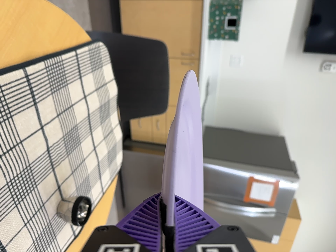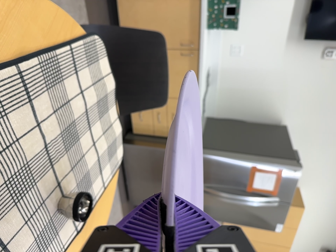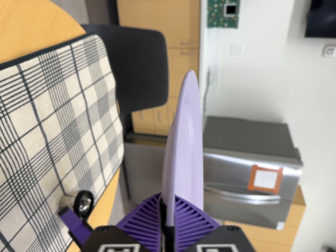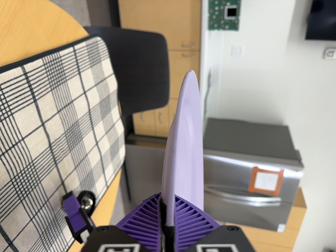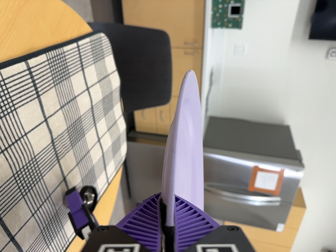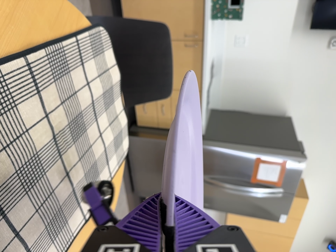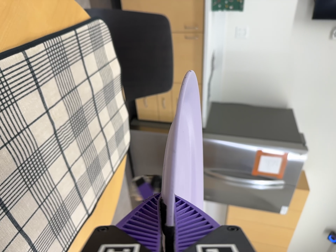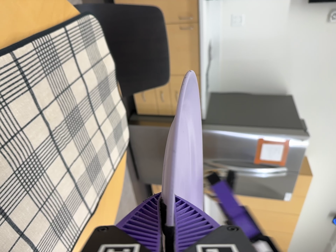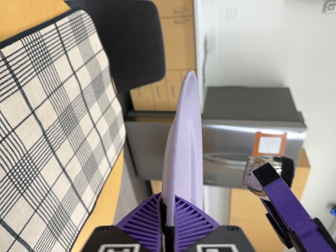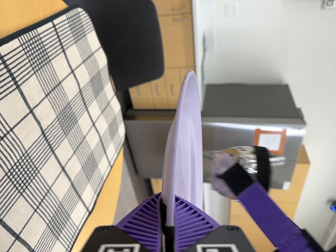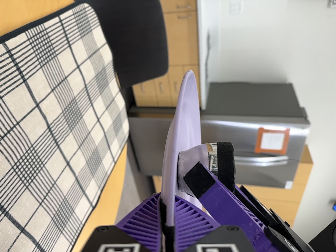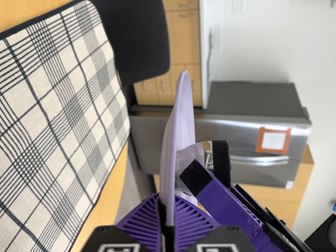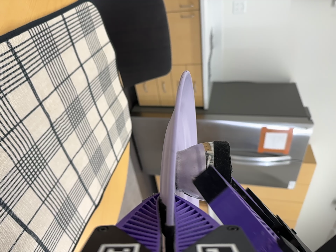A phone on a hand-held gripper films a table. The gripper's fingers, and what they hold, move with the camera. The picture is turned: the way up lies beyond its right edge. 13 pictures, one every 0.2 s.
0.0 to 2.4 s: The camera's aim tips toward the bottom of its view by about 10 degrees, and the scene shifts upward.
The film runs backward here.
